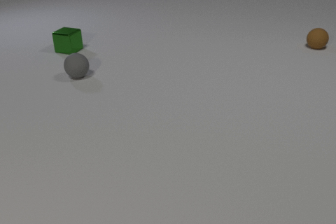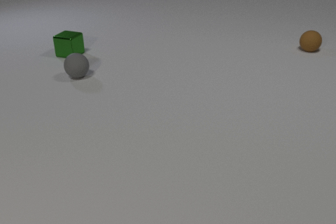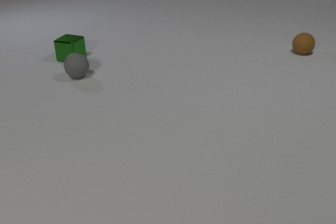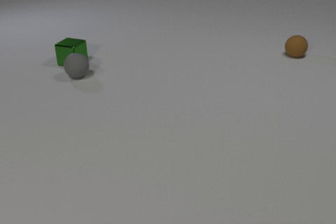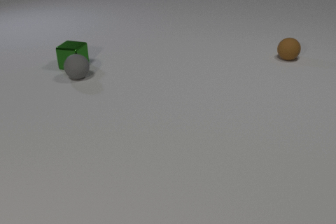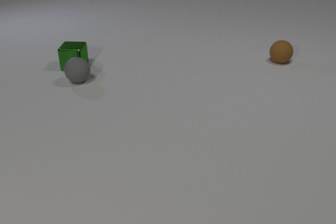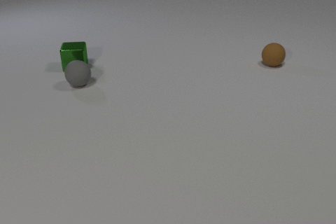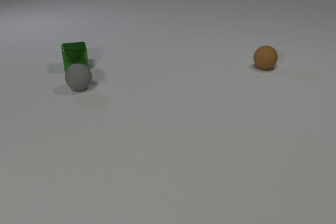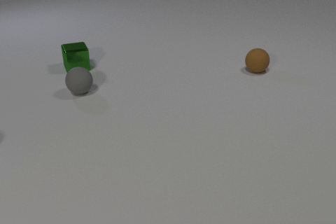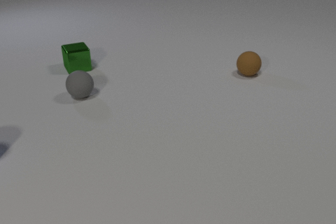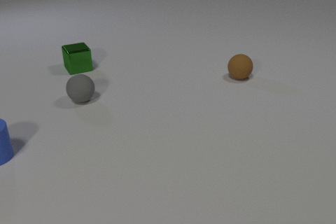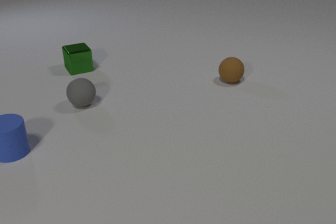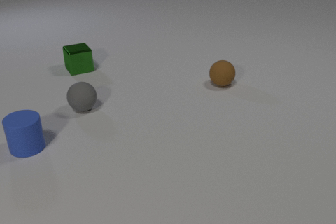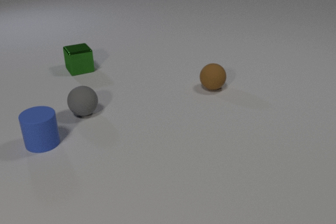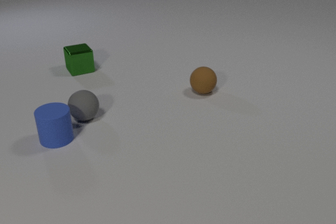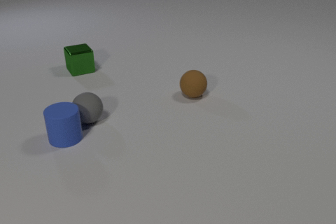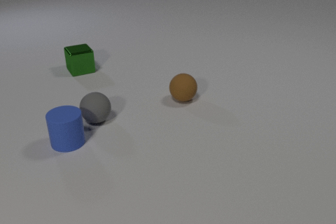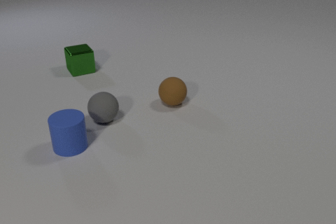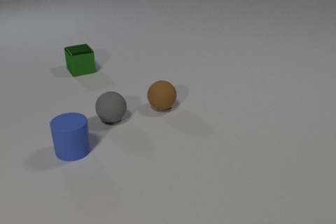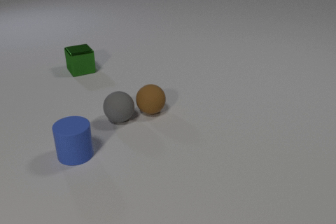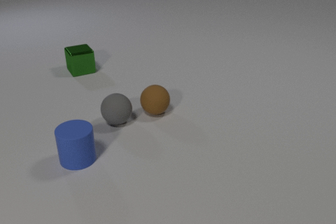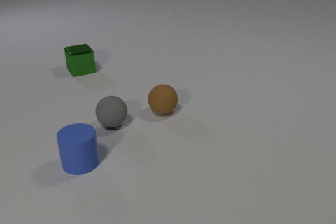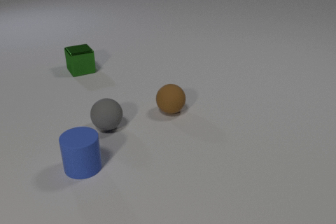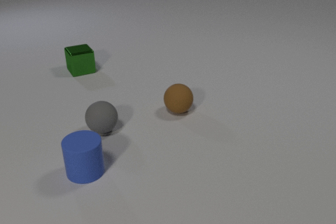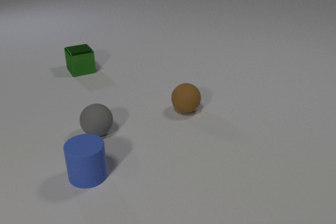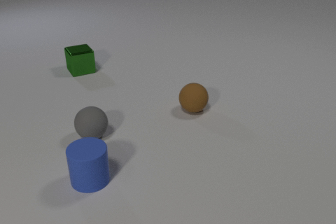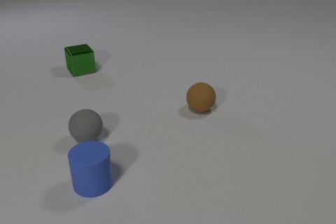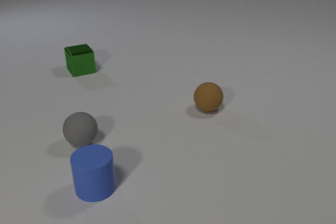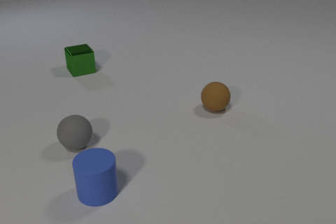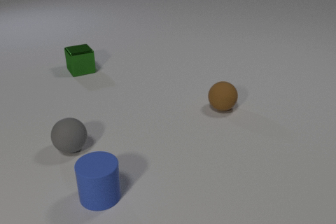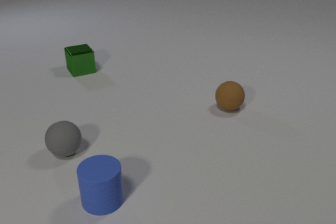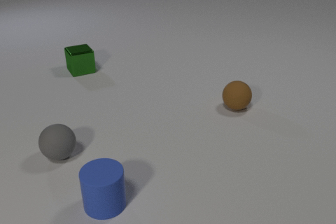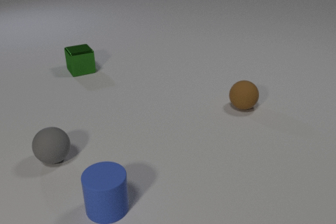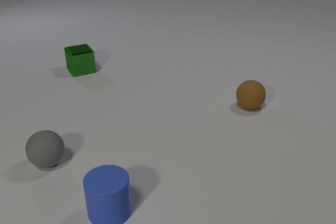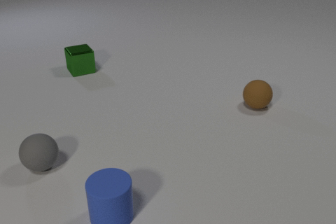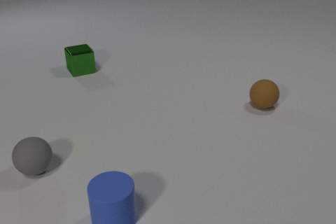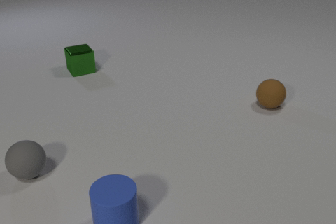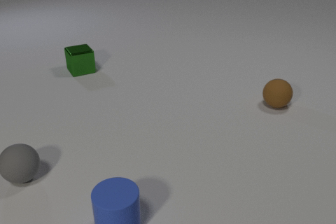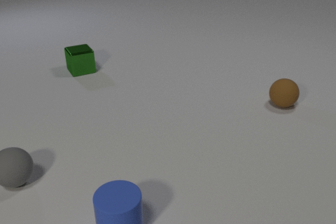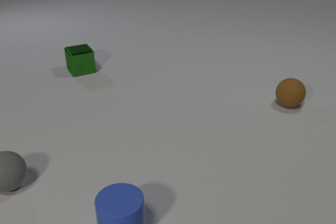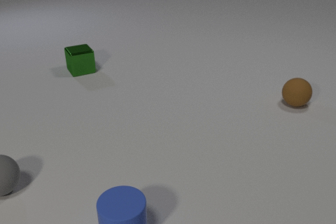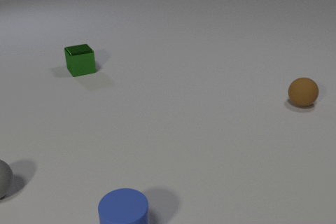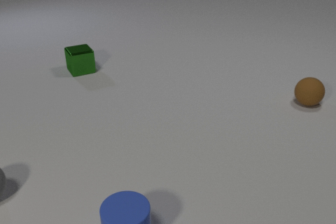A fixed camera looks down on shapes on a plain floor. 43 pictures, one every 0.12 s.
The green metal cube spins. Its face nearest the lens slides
to the right.
The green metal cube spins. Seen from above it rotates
counterclockwise.
0.00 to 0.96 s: The green metal cube slides toward the camera, spins counterclockwise seen from above by about 45 degrees, its near face sliding to the right. The gray rubber sphere rolls toward the camera. The brown rubber sphere rolls toward the camera and to the left. The green metal cube and the gray rubber sphere collide.
0.96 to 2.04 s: The green metal cube slides toward the camera. The gray rubber sphere rolls toward the camera. The blue rubber cylinder comes in at the left edge, slides to the right. The brown rubber sphere rolls toward the camera and to the left. The gray rubber sphere and the blue rubber cylinder collide.
2.04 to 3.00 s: The gray rubber sphere rolls toward the camera and to the left. The blue rubber cylinder slides toward the camera. The brown rubber sphere rolls to the right and toward the camera. The gray rubber sphere and the brown rubber sphere collide.
3.00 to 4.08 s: The gray rubber sphere rolls to the left and toward the camera. The blue rubber cylinder slides toward the camera. The brown rubber sphere rolls to the right.
4.08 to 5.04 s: The gray rubber sphere rolls to the left and toward the camera. The blue rubber cylinder slides toward the camera and to the right. The brown rubber sphere rolls to the right and away from the camera.
What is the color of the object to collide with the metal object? gray.
What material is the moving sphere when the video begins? rubber.
What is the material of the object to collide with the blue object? rubber.
